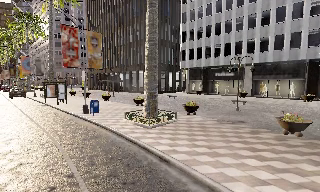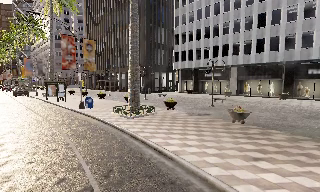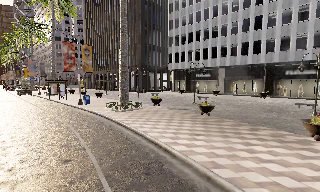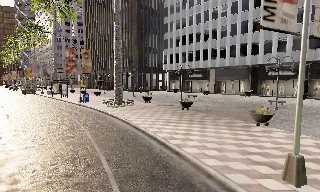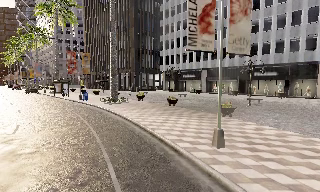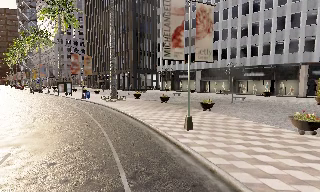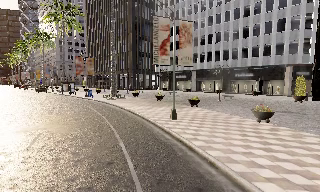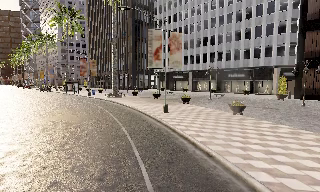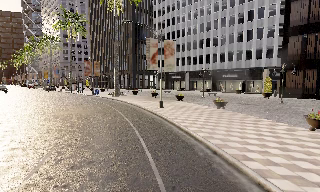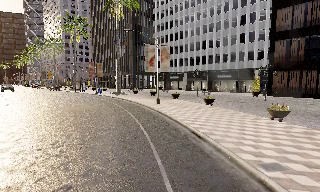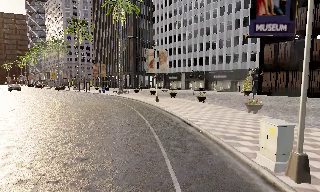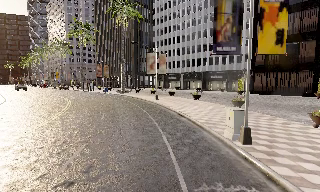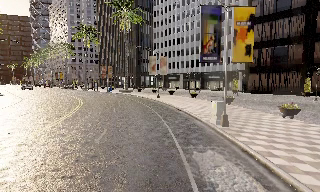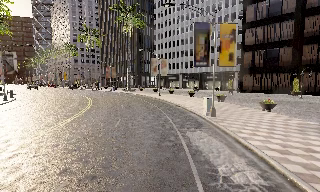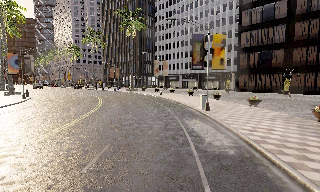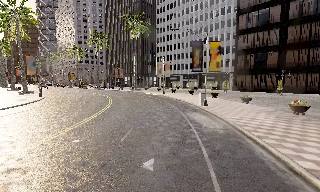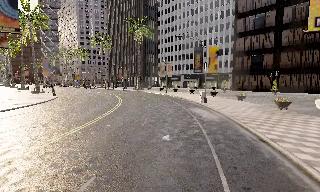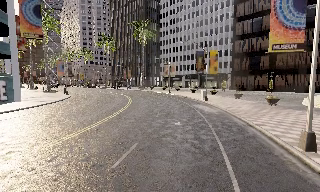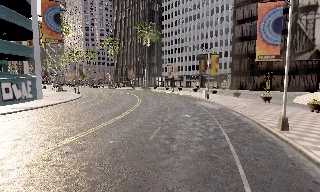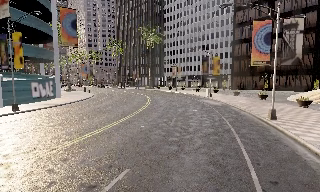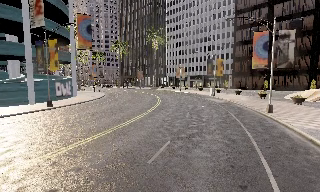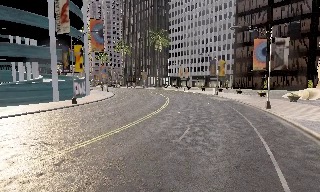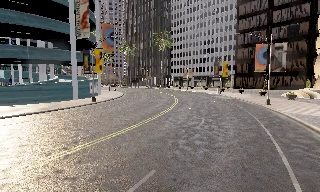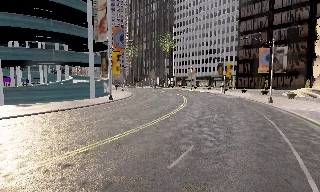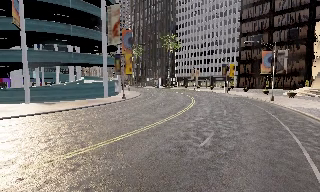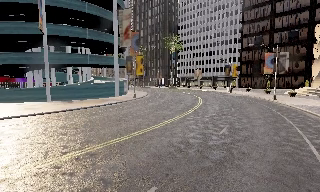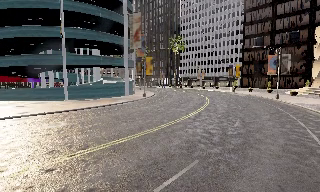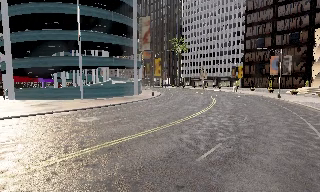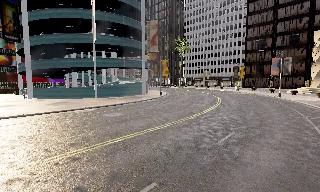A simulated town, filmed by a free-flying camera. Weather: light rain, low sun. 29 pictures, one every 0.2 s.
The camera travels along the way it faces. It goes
backward.
0.0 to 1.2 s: The camera travels backward and to its right, about 15 m, so what stands in front gets smaller.
1.2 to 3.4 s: The camera travels backward, about 25 m, so what stands in front gets smaller.
3.4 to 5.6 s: The camera travels backward and to its left, about 25 m, so what stands in front gets smaller.
The film runs backward here.
